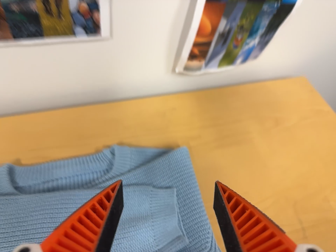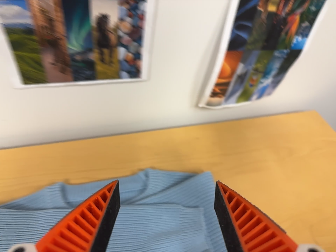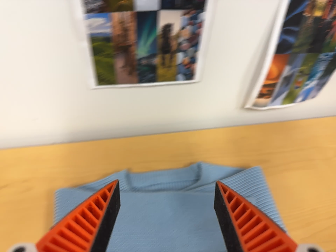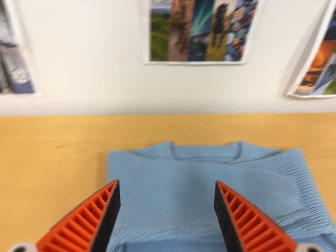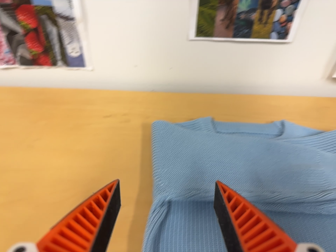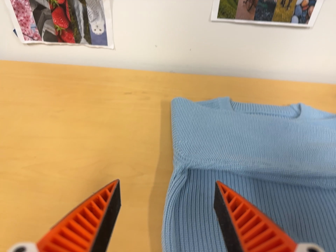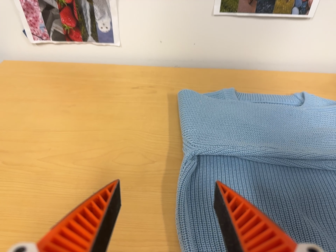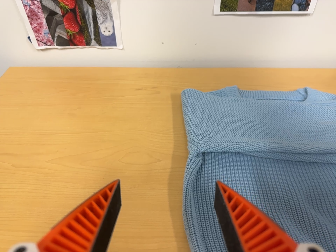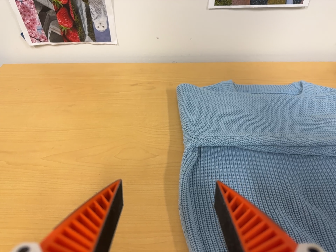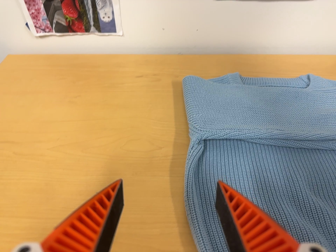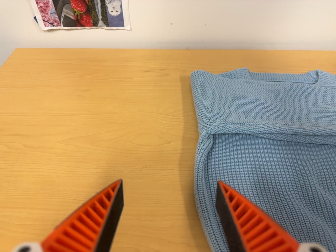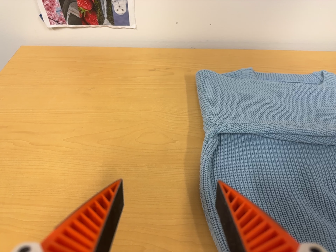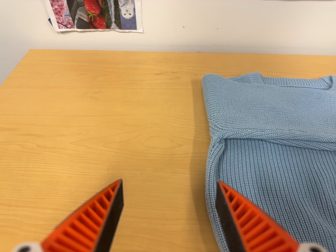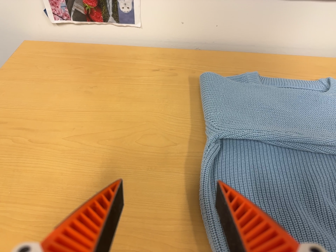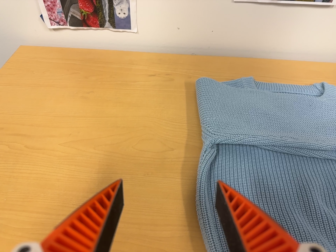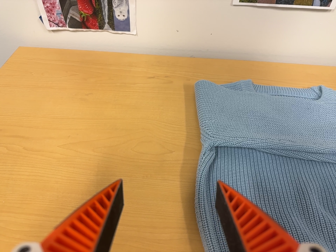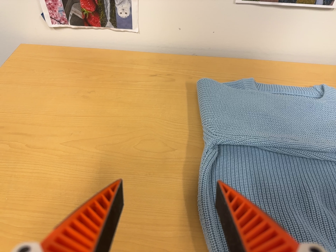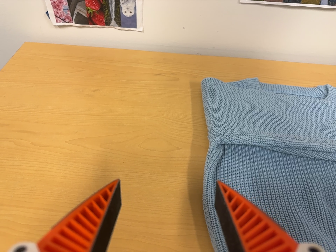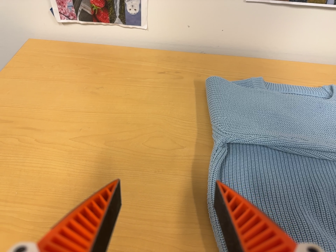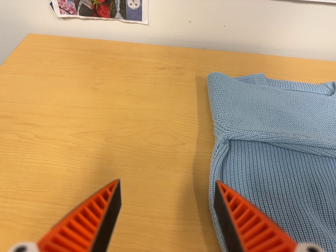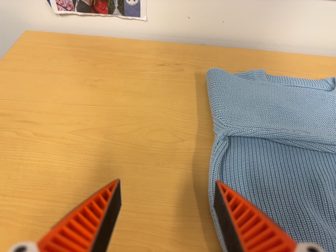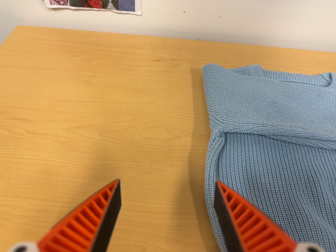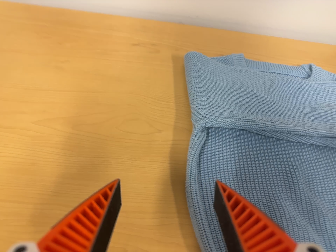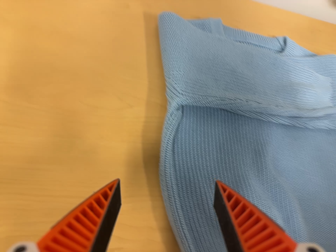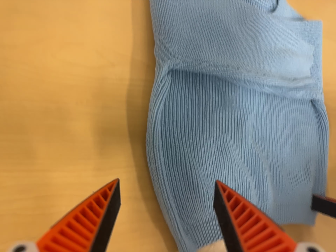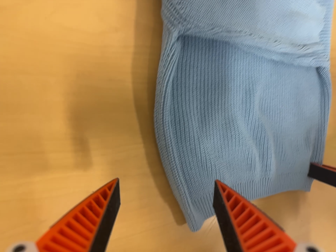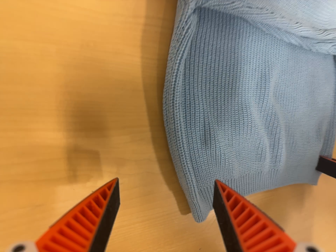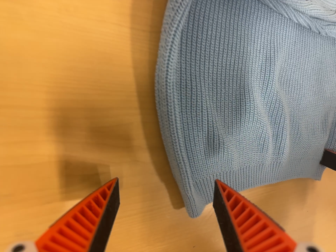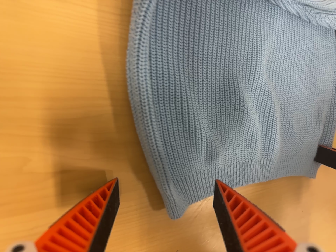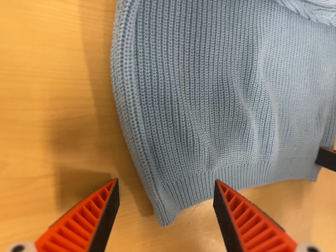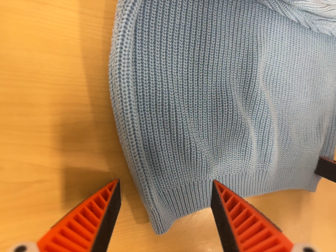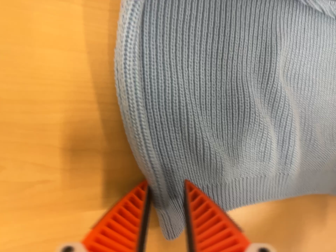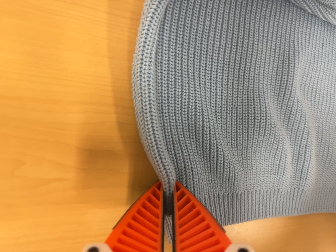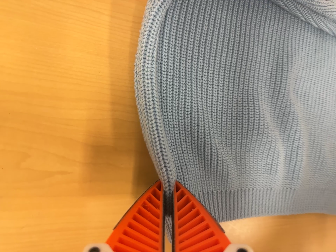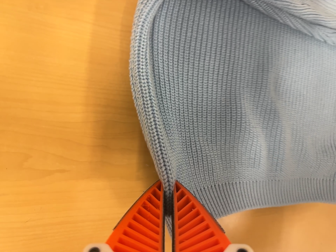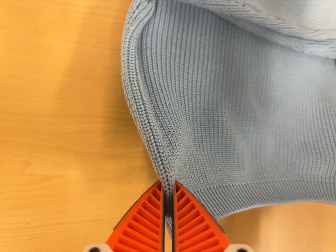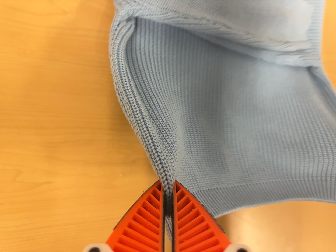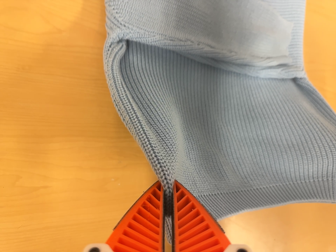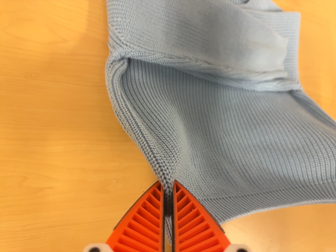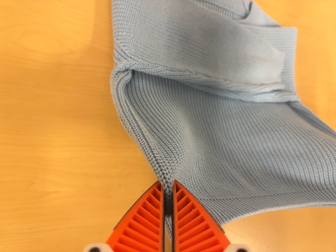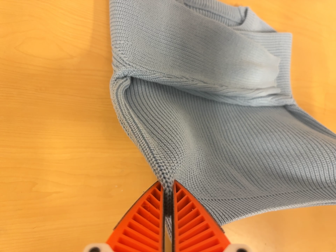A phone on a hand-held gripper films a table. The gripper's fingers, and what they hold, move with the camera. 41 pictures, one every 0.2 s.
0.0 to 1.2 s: The camera swings to its left by about 25 degrees, and the scene slides to the right. It travels toward the bottom of its view, to its left and backward, about 32 cm. Its aim tips toward the top of its view by about 10 degrees. It rolls about its line of sight by about 10 degrees, and the scene rotates clockwise.
1.2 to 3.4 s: The camera shifts only a little, or ends up much as it began.
3.4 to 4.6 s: The scene slides to the left, as the camera pans about 15 degrees to its right. It travels toward the top of its view and forward, about 9 cm. Its aim tips toward the bottom of its view by about 20 degrees, and the scene shifts upward.
4.6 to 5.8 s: The camera pans to its right by about 15 degrees. It travels forward, about 14 cm, so what stands in front looms larger. Its aim tips toward the bottom of its view by about 30 degrees, and the scene shifts upward.
5.8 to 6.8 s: The camera shifts only a little, or ends up much as it began.
6.8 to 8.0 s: The camera travels backward and to its right, about 14 cm, so what stands in front gets smaller.
The film runs forward here.
